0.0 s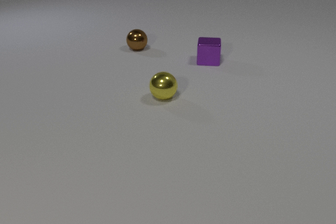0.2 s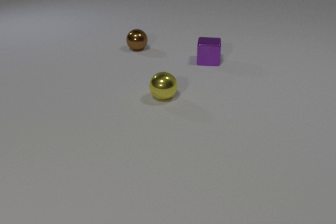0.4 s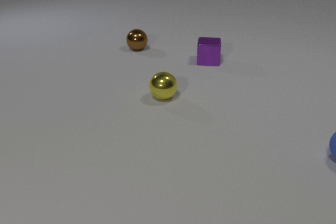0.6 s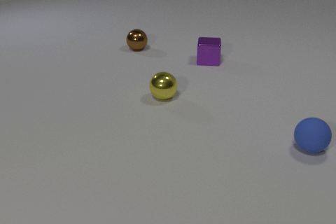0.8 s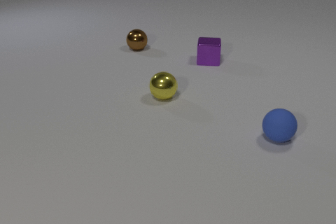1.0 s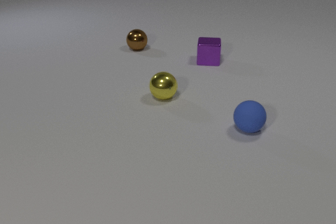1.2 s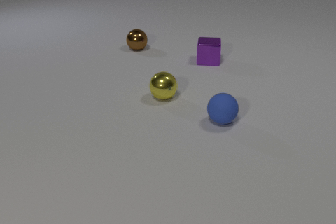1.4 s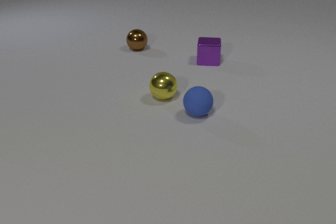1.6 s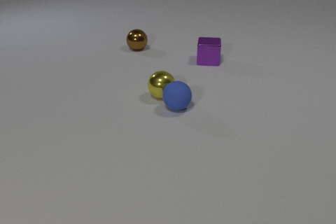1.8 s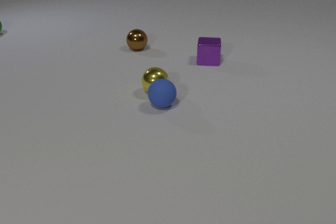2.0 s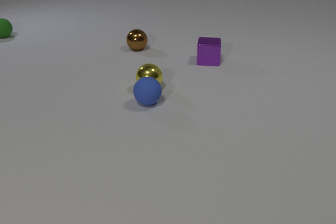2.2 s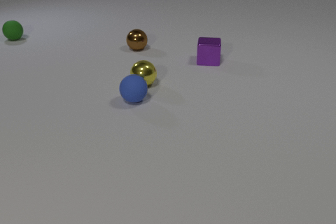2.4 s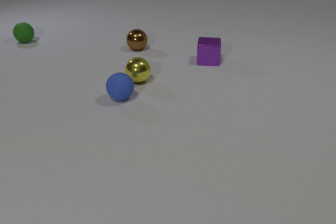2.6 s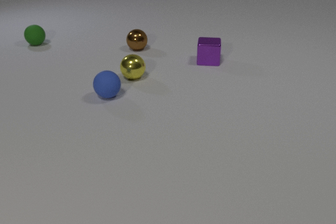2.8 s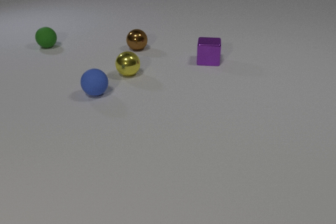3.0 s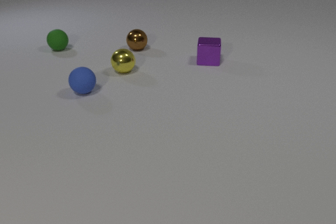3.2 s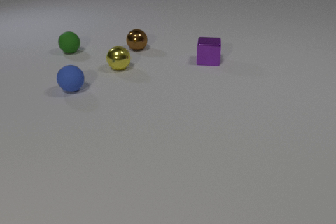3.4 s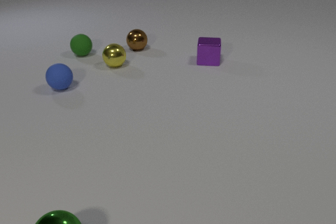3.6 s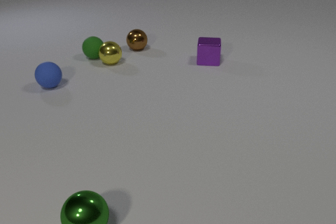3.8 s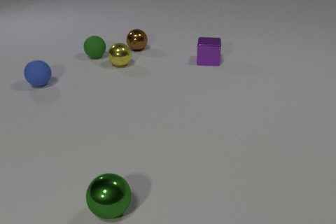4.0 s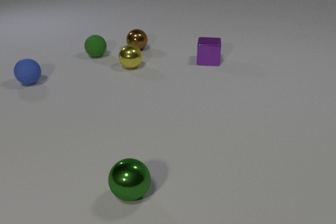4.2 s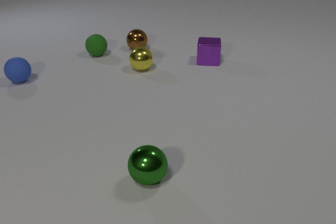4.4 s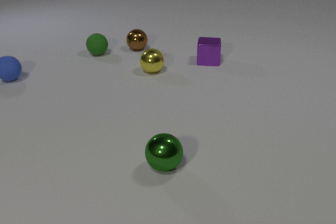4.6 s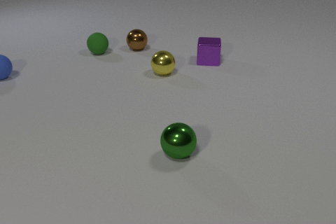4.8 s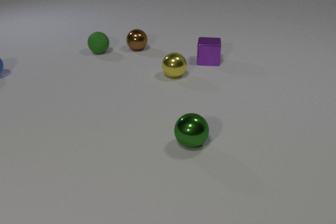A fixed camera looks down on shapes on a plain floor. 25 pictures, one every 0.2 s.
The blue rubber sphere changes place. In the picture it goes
to the left.
0.0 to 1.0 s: The blue rubber sphere comes in at the right edge, rolls to the left.
1.0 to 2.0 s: The blue rubber sphere rolls to the left and away from the camera. The yellow metal sphere rolls away from the camera and to the left. The green rubber sphere comes in at the left edge, rolls toward the camera and to the right. The blue rubber sphere and the yellow metal sphere collide.
2.0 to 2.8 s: The blue rubber sphere rolls to the left and away from the camera. The yellow metal sphere rolls away from the camera and to the left. The green rubber sphere rolls toward the camera and to the right.
2.8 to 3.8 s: The blue rubber sphere rolls to the left and away from the camera. The yellow metal sphere rolls away from the camera. The green rubber sphere rolls to the right and toward the camera. The green metal sphere comes in at the bottom edge, rolls to the right and away from the camera. The yellow metal sphere and the green rubber sphere collide.
3.8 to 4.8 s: The blue rubber sphere rolls to the left and away from the camera. The yellow metal sphere rolls to the right and toward the camera. The green rubber sphere rolls away from the camera. The green metal sphere rolls away from the camera and to the right.
How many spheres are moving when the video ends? 3.
What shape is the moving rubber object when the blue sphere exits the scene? sphere.
What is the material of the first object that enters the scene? rubber.
